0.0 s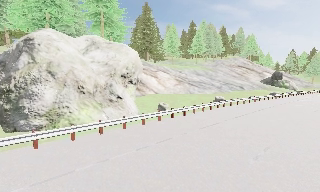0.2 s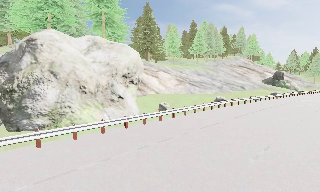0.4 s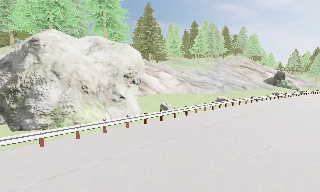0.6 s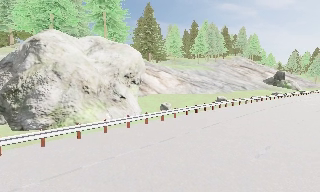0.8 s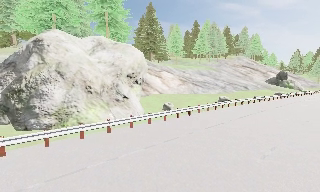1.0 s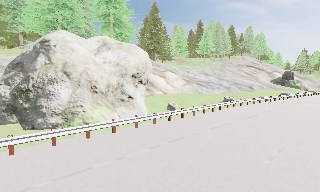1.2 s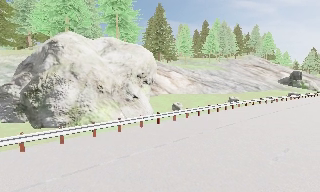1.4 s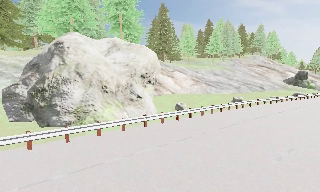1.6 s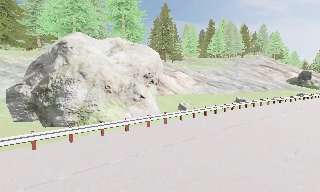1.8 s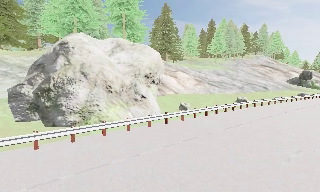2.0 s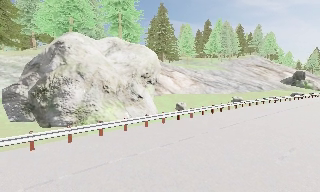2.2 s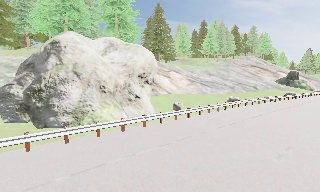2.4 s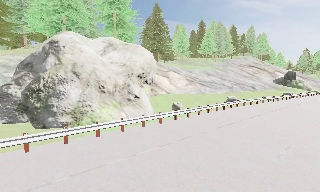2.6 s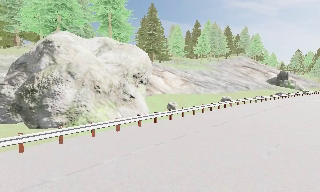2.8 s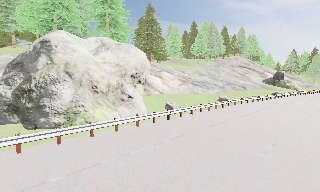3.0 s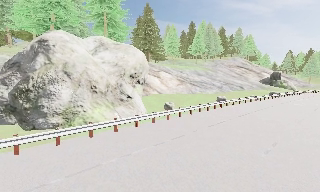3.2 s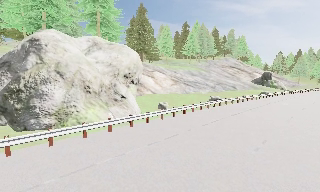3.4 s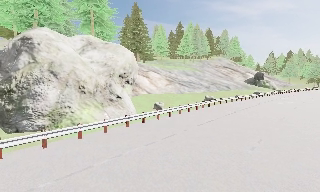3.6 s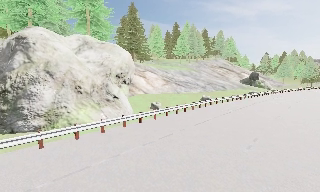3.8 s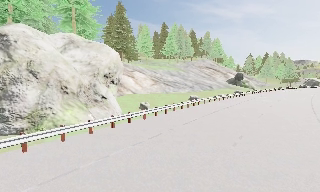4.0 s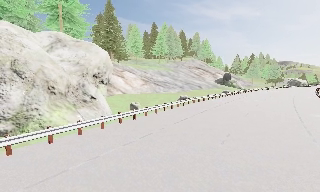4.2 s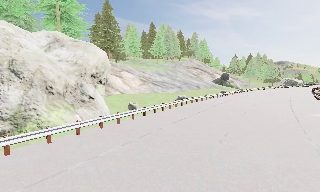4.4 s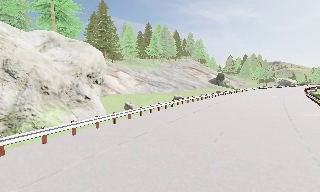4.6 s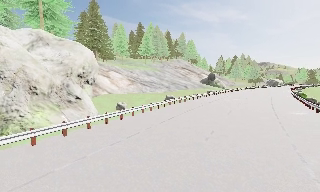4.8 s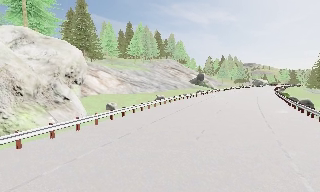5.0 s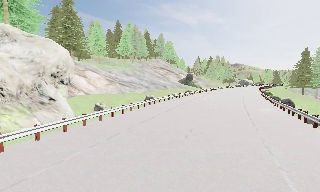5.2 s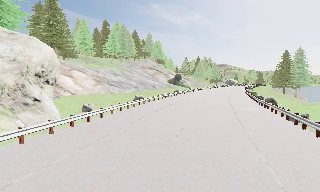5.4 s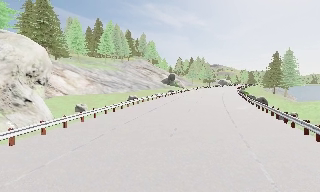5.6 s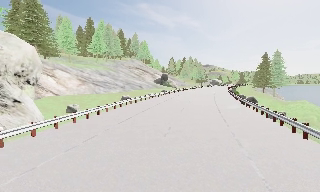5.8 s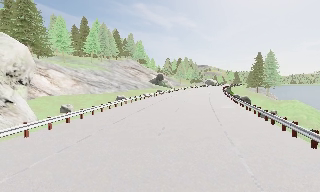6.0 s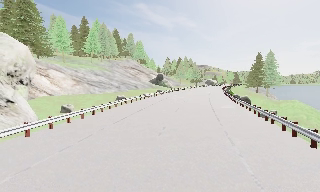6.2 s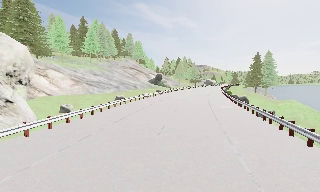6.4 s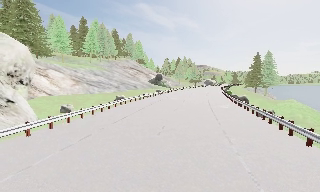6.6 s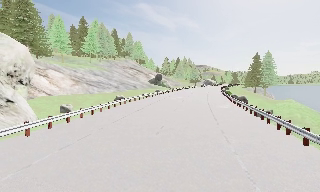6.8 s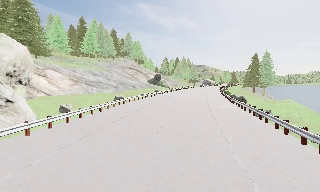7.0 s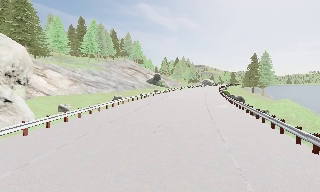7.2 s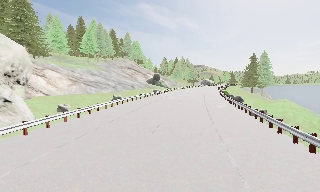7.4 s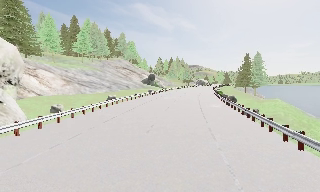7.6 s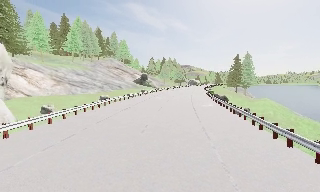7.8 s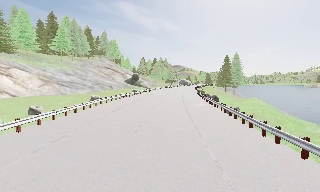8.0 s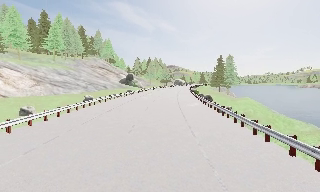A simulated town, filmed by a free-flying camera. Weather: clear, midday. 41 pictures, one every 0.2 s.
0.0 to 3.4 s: The camera travels to its left, about 1 m.
3.4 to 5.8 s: The scene slides to the left, as the camera pans about 30 degrees to its right. It travels backward, about 0.5 m.
5.8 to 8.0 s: The camera pans to its right, which is clockwise from overhead, by about 10 degrees. It travels backward, about 0.5 m, so what stands in front gets smaller.
The film runs backward here.
